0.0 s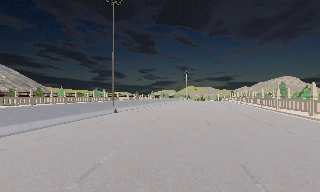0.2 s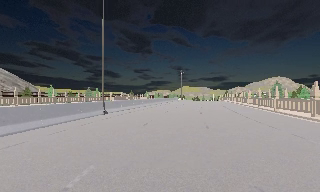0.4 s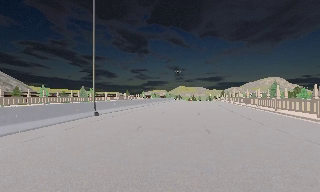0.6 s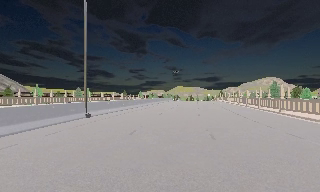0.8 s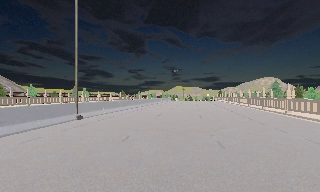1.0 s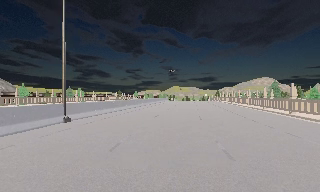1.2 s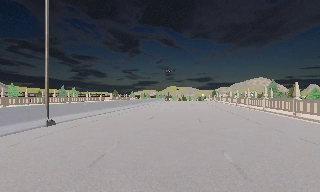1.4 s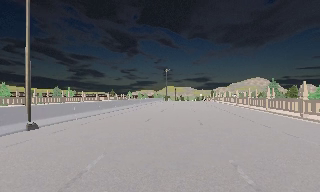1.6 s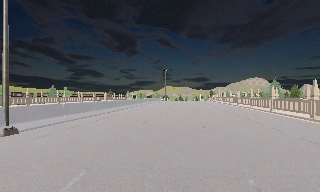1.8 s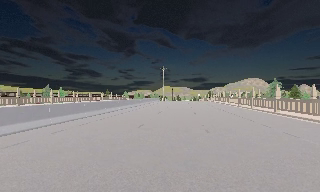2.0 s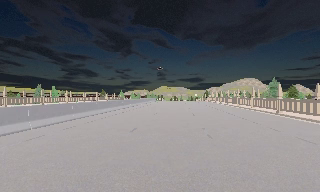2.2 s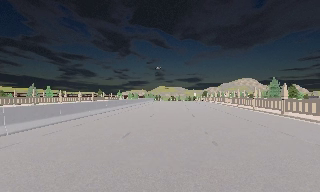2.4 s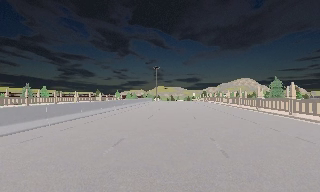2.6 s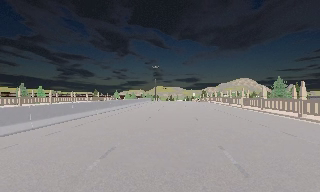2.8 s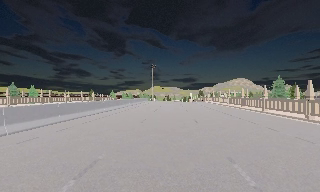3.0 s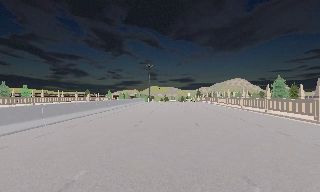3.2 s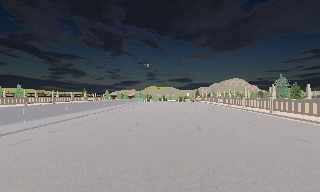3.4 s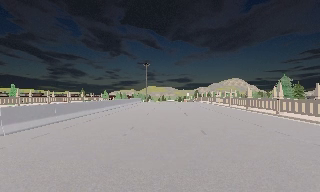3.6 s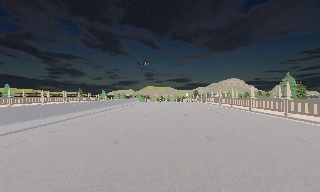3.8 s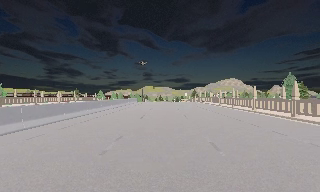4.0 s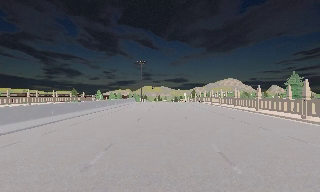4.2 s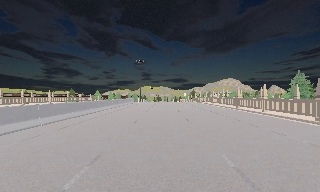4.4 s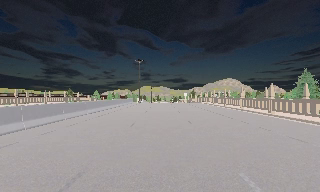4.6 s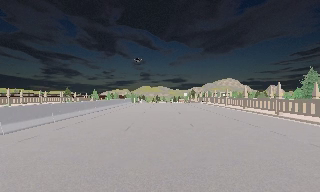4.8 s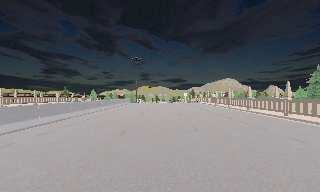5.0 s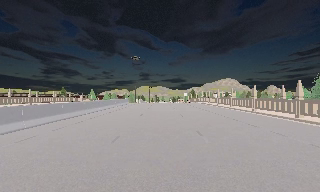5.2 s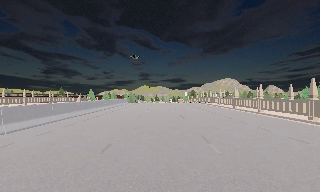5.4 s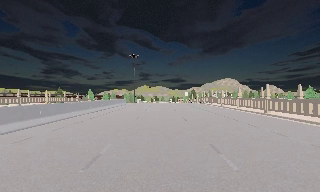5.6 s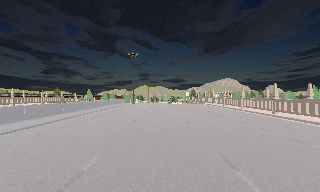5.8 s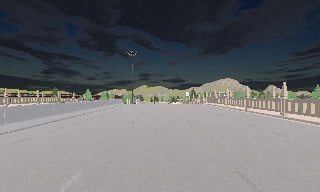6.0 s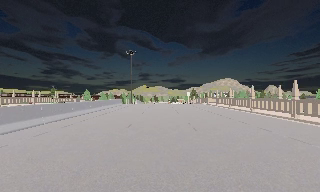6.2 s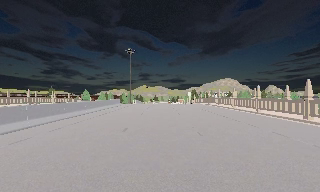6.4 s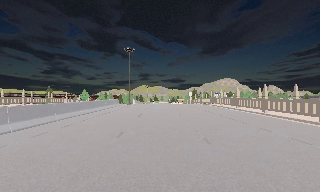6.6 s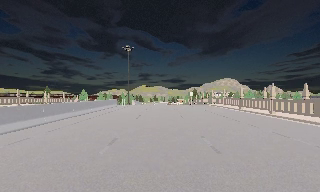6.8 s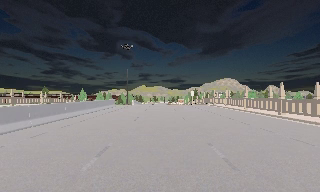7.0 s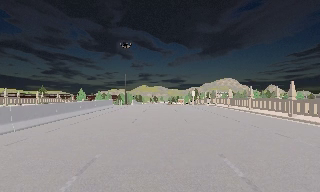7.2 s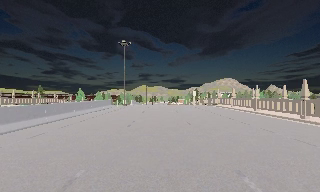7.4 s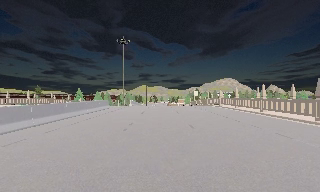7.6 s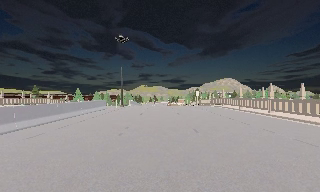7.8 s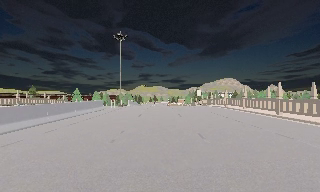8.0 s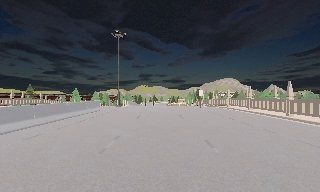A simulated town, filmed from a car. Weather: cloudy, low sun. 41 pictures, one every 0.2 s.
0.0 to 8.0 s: The scene slides to the left, as the camera pans about 15 degrees to its right. It travels forward, about 40 m, so what stands in front looms larger.
The film runs forward here.
